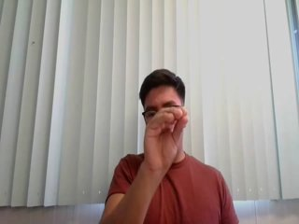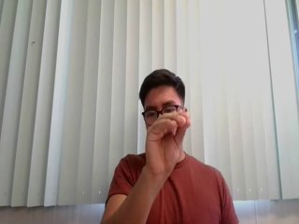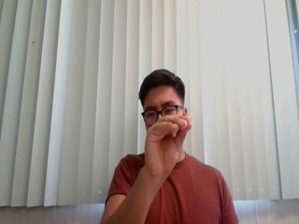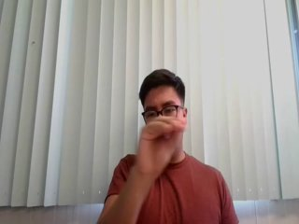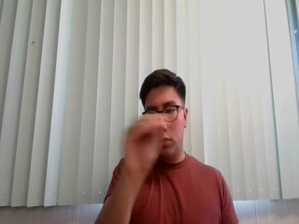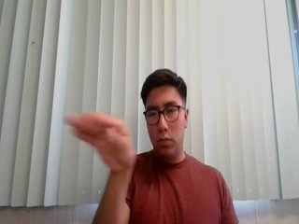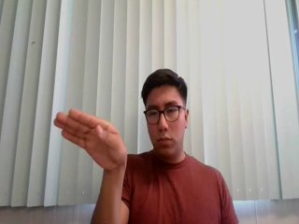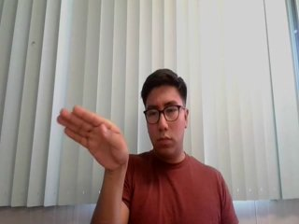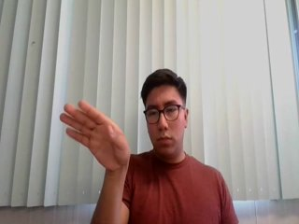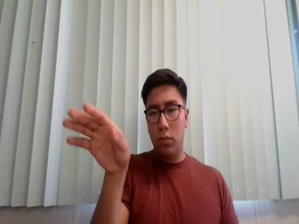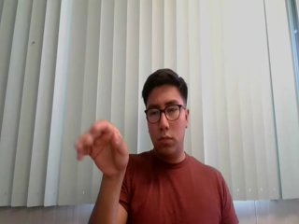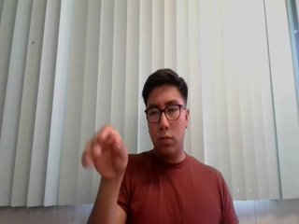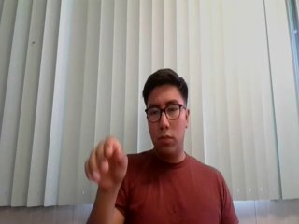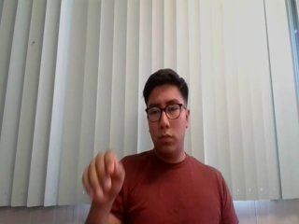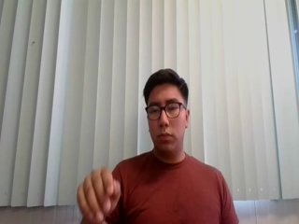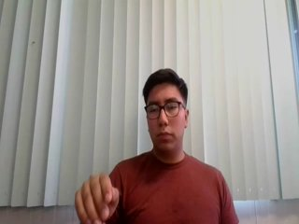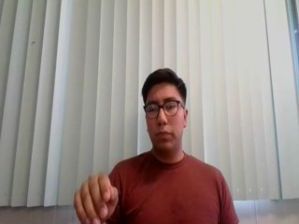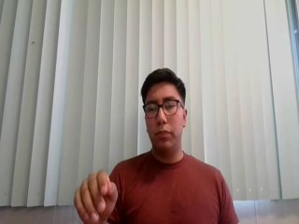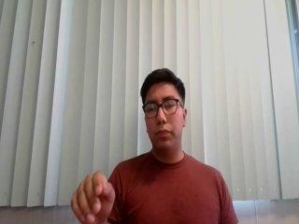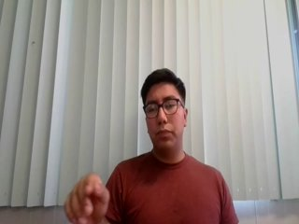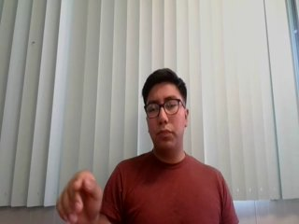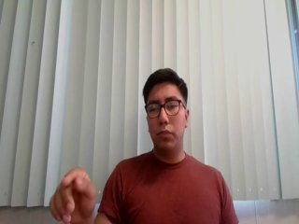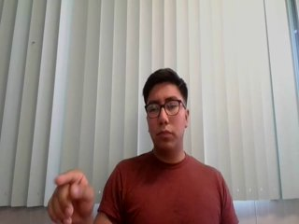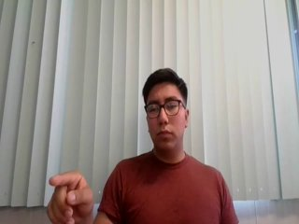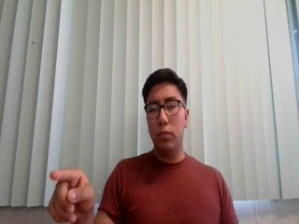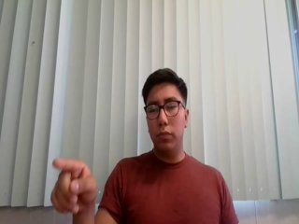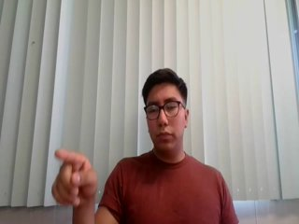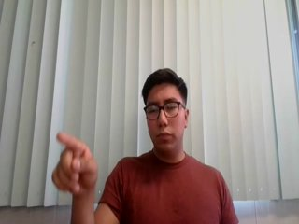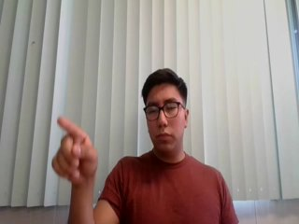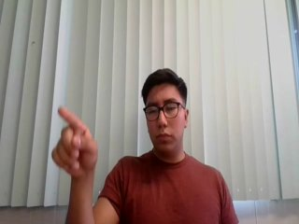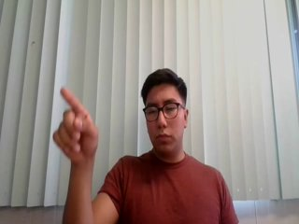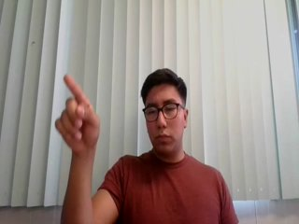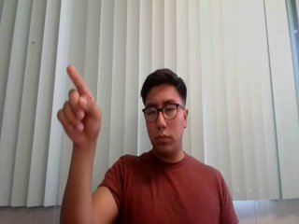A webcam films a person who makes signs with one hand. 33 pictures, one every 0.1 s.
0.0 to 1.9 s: On the screen the hand sweeps to the left. The name of the sign: Throw right.
2.0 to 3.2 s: Pointing with one finger.
